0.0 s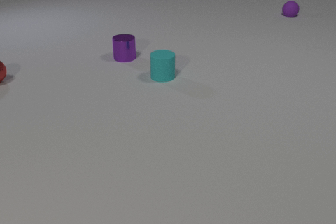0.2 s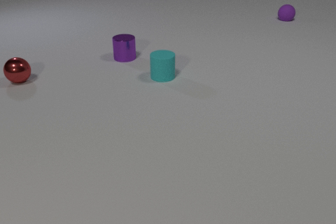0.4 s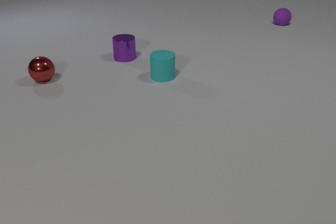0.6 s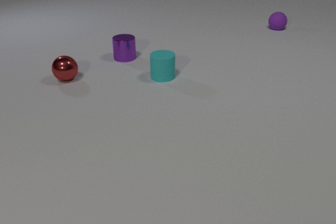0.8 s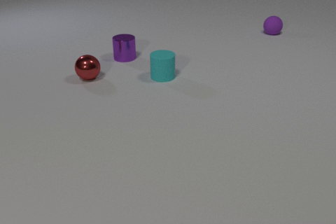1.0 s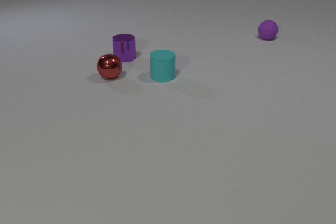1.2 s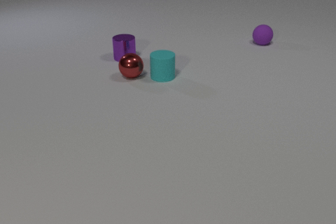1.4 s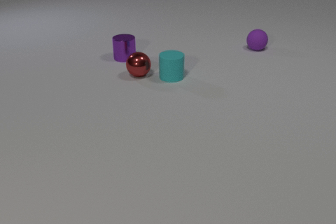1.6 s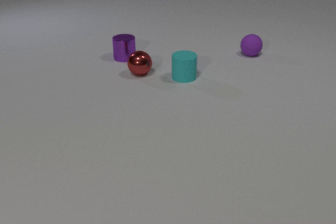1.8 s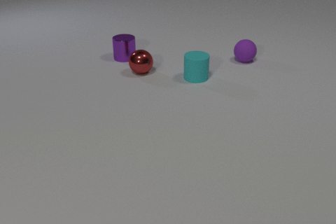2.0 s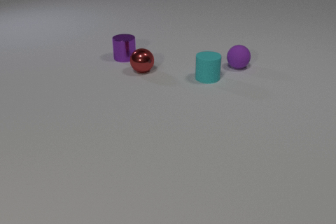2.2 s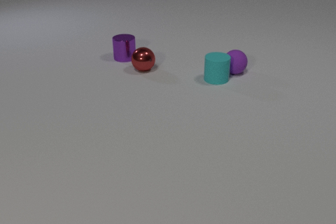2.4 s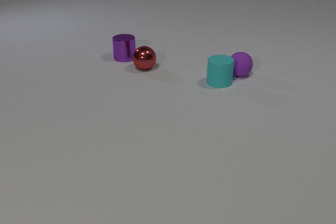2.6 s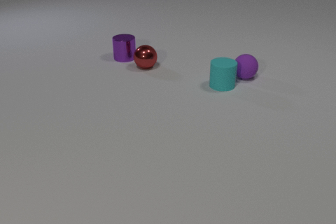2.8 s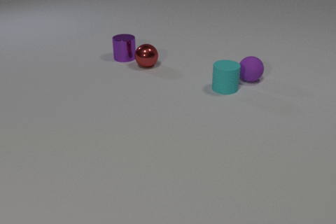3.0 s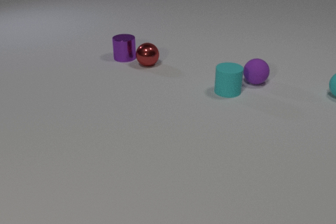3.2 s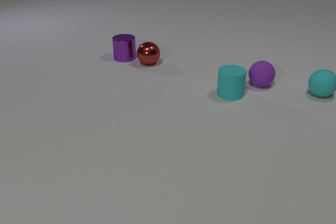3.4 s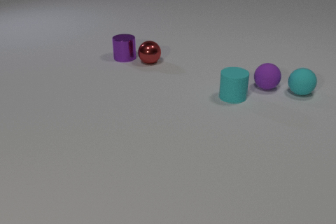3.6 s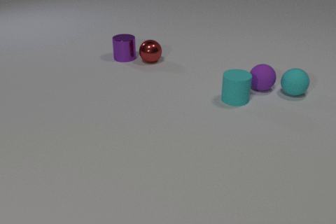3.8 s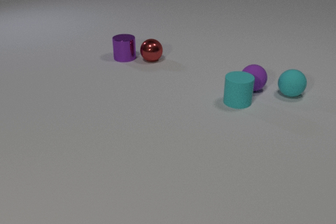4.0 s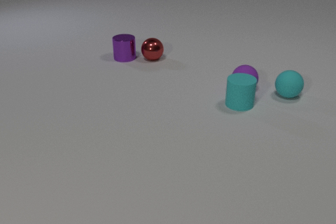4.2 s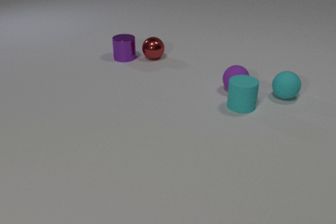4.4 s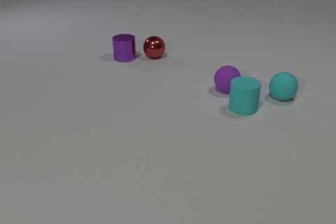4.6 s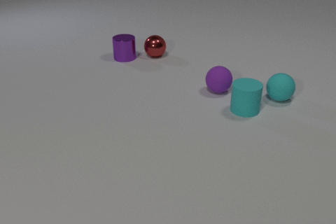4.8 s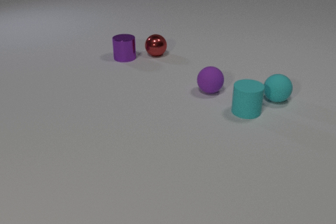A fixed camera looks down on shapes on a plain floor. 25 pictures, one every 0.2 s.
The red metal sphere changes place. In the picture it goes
to the right.
The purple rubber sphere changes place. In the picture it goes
toward the camera.
0.0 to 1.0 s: The red metal sphere rolls to the right. The purple rubber sphere rolls toward the camera.
1.0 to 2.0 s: The red metal sphere rolls to the right. The cyan rubber cylinder slides to the right. The purple rubber sphere rolls toward the camera. The red metal sphere and the cyan rubber cylinder collide.
2.0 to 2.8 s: The red metal sphere rolls away from the camera. The cyan rubber cylinder slides toward the camera and to the right. The purple rubber sphere rolls toward the camera and to the right. The cyan rubber cylinder and the purple rubber sphere collide.
2.8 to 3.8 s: The red metal sphere rolls away from the camera. The cyan rubber cylinder slides toward the camera and to the right. The purple rubber sphere rolls toward the camera. The cyan rubber sphere comes in at the right edge, rolls to the left. The purple rubber sphere and the cyan rubber sphere collide.
3.8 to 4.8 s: The red metal sphere rolls away from the camera. The cyan rubber cylinder slides toward the camera and to the right. The purple rubber sphere rolls to the left. The cyan rubber sphere rolls toward the camera and to the left.
Are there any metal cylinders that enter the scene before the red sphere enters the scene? no.
How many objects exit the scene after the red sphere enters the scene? 0.
What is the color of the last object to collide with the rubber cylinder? purple.
